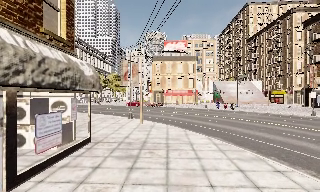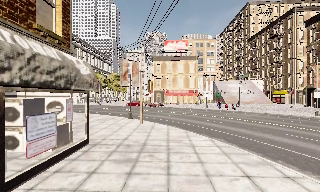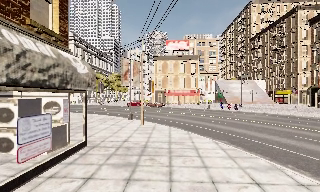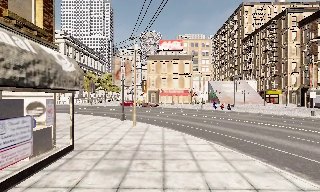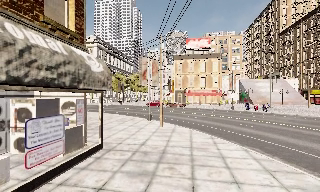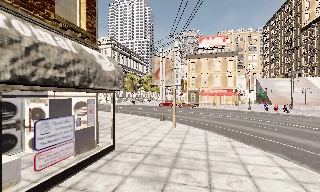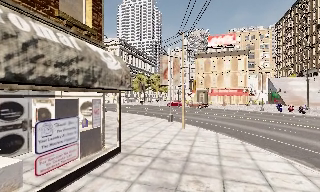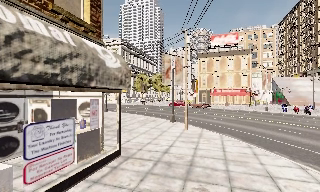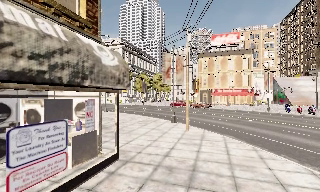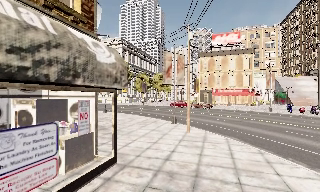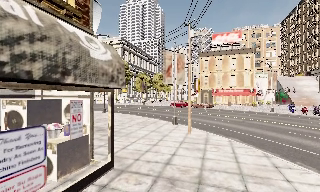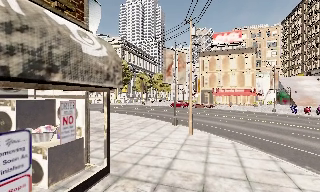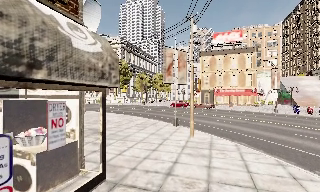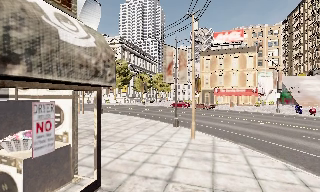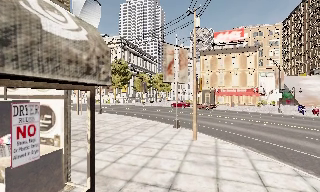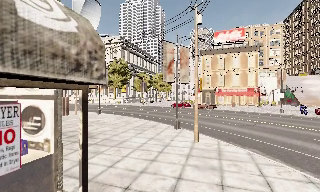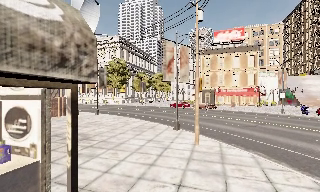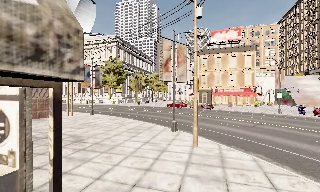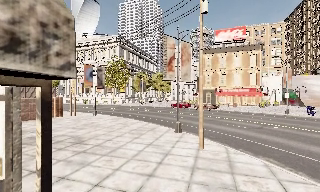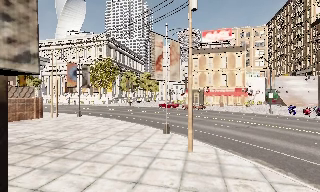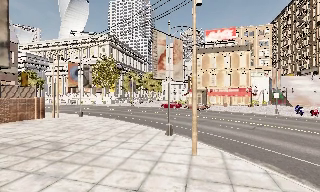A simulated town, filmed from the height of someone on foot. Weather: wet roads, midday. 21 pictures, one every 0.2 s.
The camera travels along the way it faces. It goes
forward.
0.0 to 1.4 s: The scene slides to the right, as the camera pans about 15 degrees to its left. It travels forward, about 3 m, so what stands in front looms larger.
1.4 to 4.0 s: The camera travels forward, about 5 m, so what stands in front looms larger.
The film runs forward here.
